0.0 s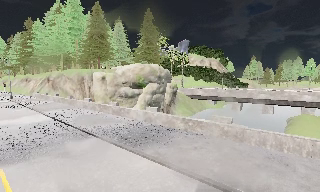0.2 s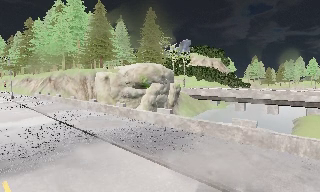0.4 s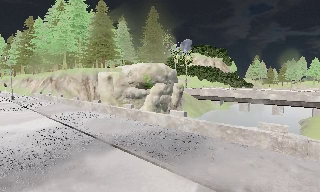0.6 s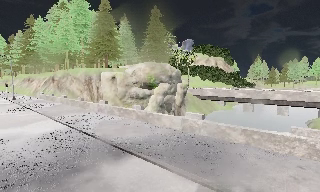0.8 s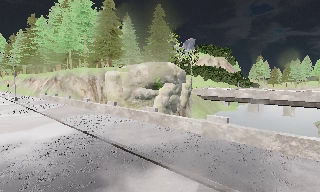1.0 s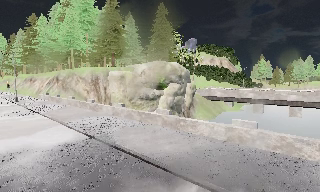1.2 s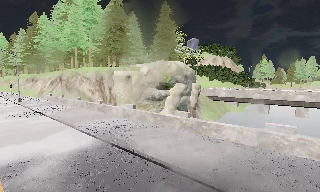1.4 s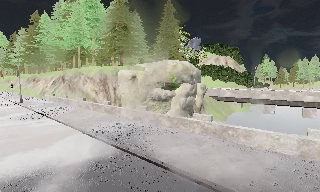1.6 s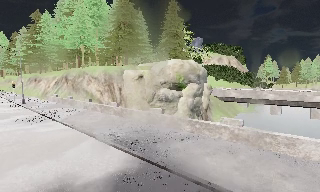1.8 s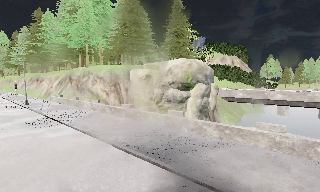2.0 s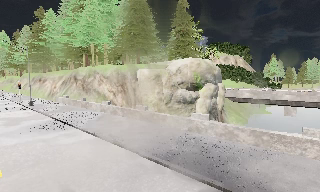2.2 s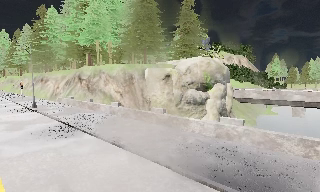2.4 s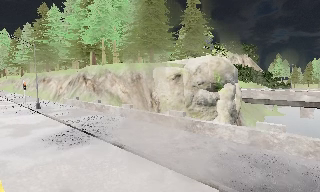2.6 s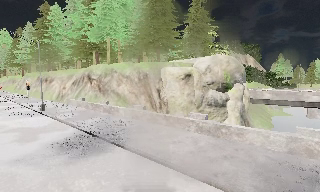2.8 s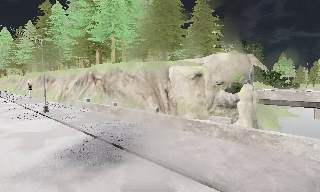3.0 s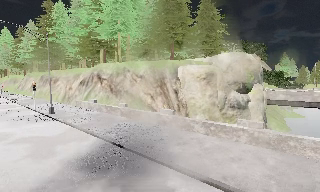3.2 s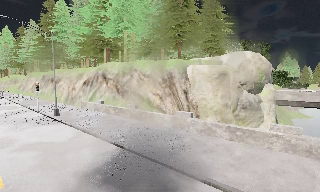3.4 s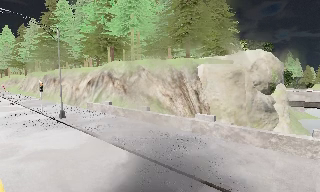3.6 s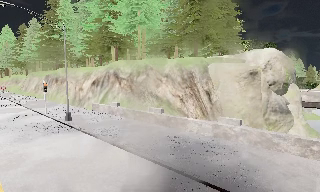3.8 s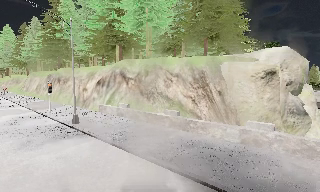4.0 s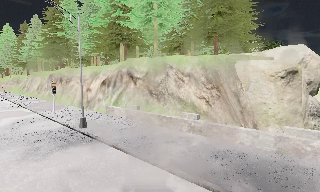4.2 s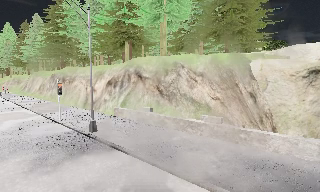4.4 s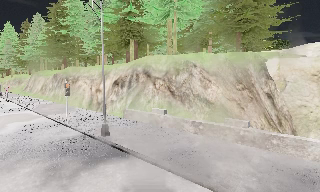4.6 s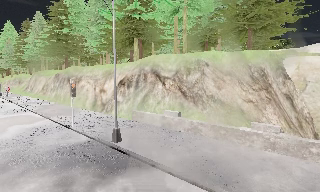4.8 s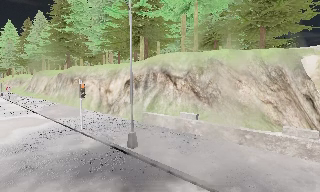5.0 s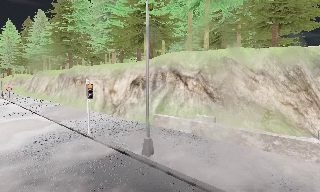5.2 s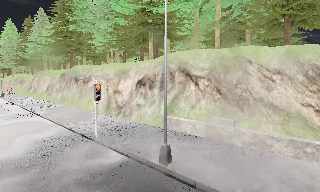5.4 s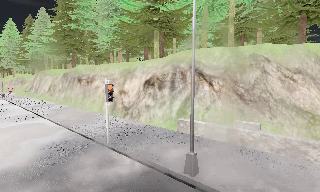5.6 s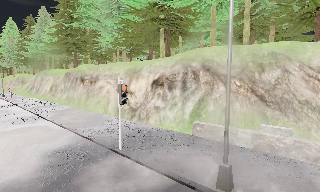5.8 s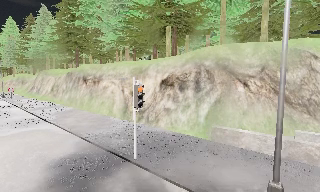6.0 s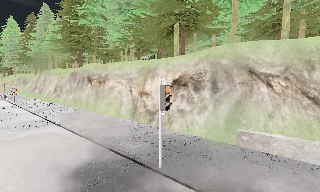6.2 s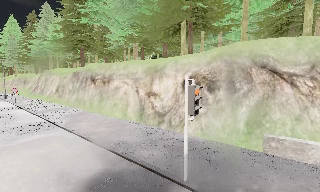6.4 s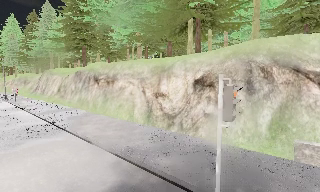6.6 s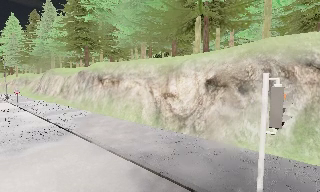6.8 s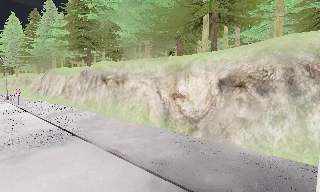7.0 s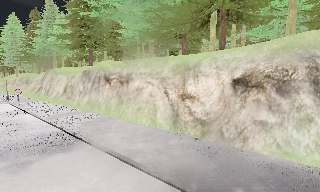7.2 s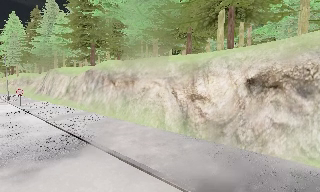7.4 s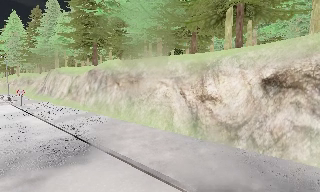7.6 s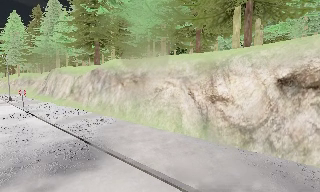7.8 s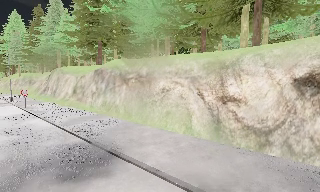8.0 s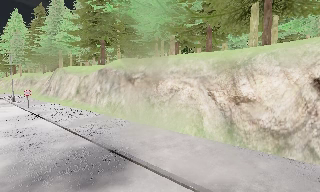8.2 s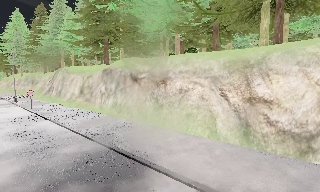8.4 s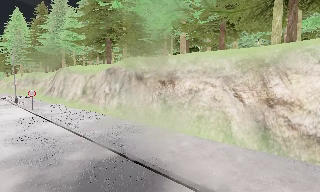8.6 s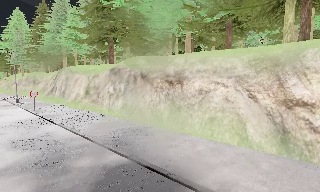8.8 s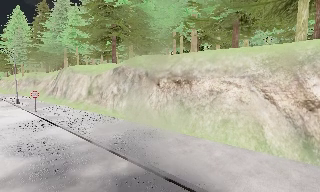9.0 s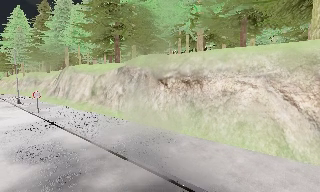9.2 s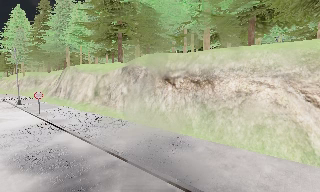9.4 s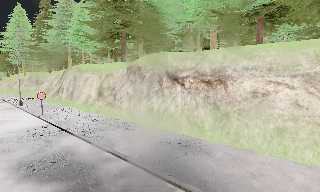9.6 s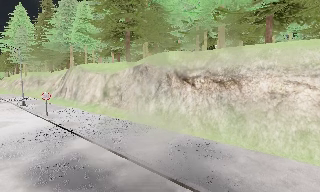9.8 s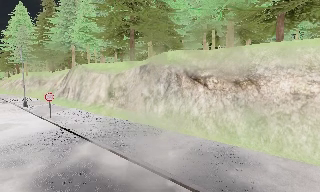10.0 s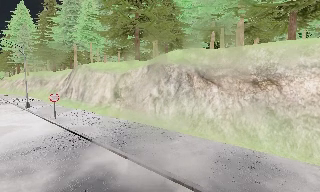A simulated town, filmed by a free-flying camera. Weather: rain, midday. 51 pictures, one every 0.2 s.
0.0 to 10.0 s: The camera travels to its left and forward, about 60 m, so close, fixed things drift to the right. It loses speed.
The film runs forward here.
